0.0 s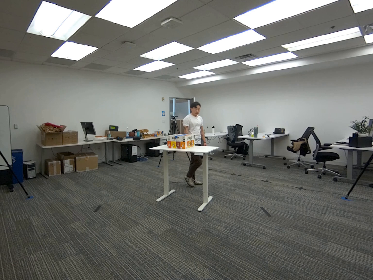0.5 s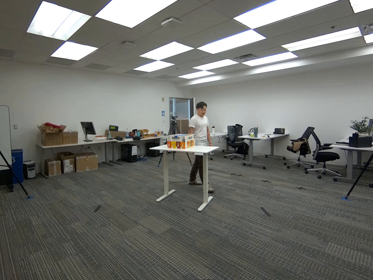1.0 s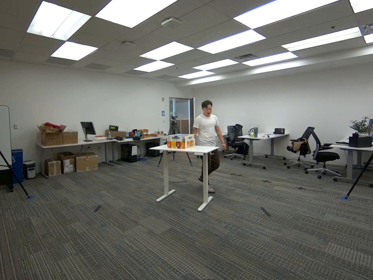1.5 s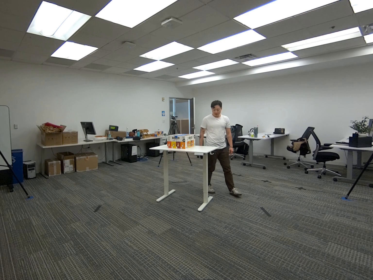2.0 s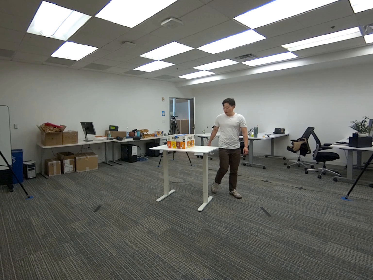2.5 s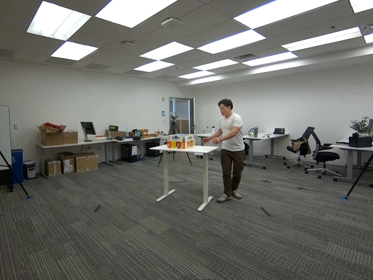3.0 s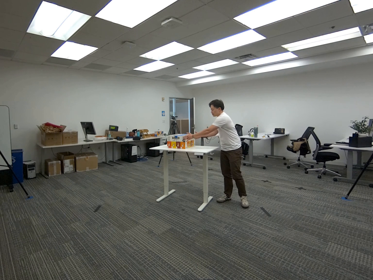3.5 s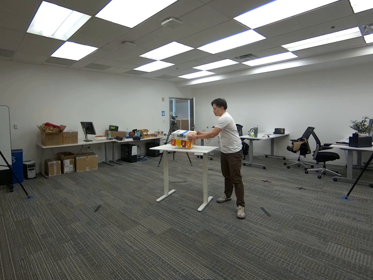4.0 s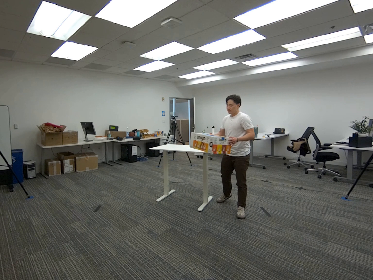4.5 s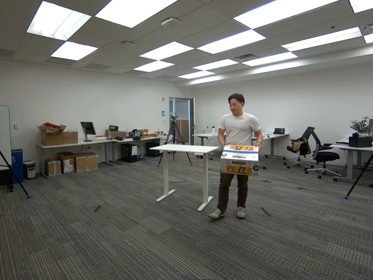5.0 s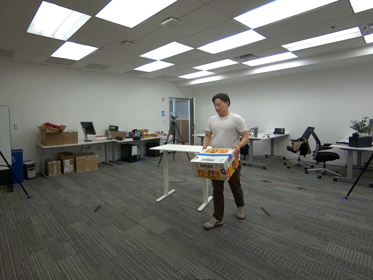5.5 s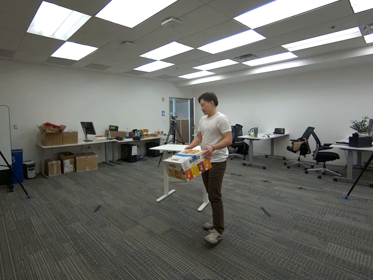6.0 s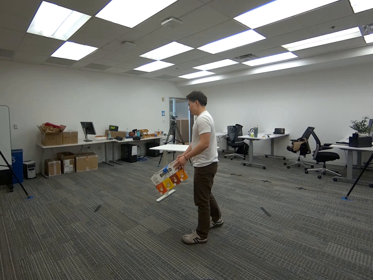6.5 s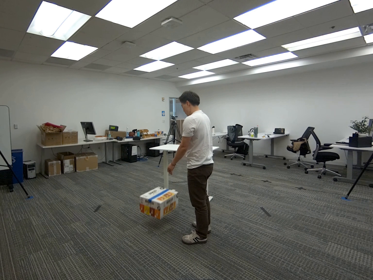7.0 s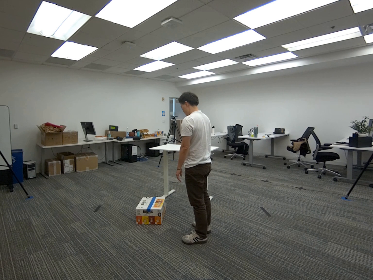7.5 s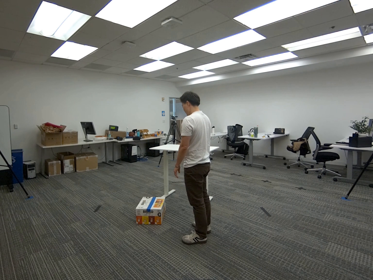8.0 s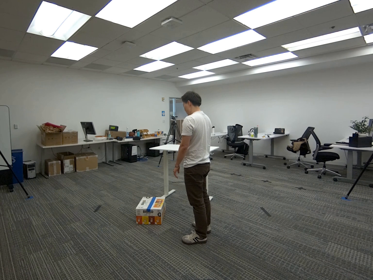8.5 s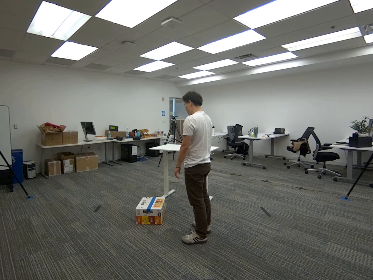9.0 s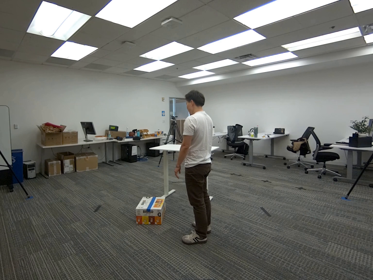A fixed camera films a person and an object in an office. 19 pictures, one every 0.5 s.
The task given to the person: Walk to the snack box on the white desk, use both hands to pick up the box and place it on the ground.
